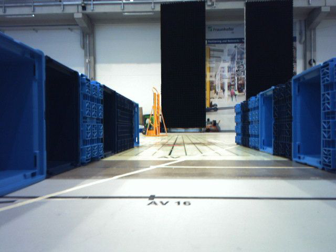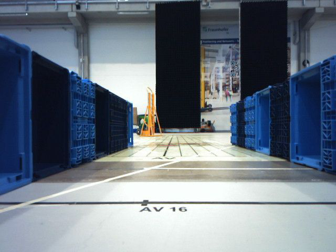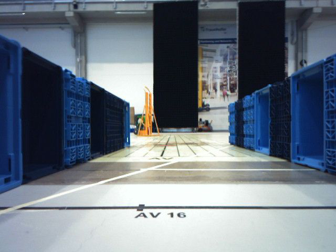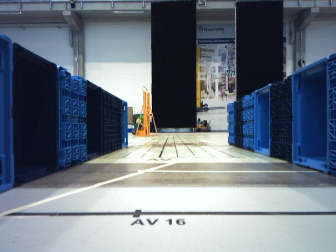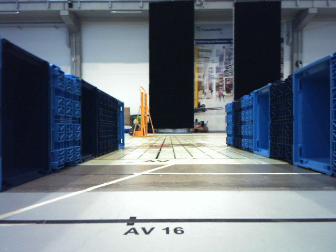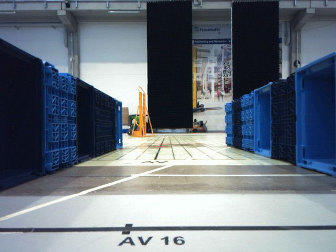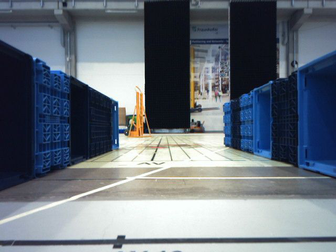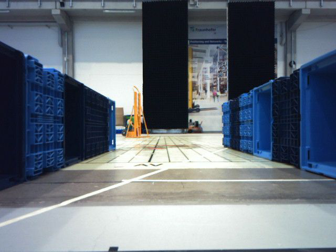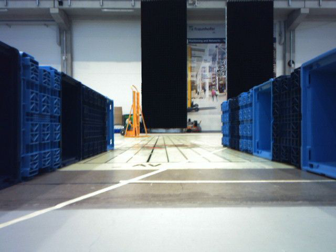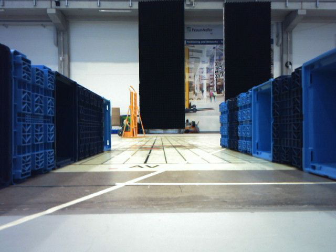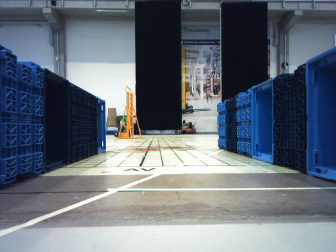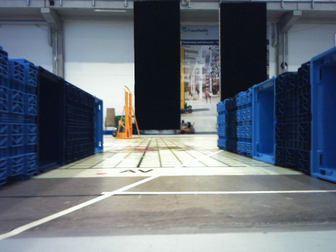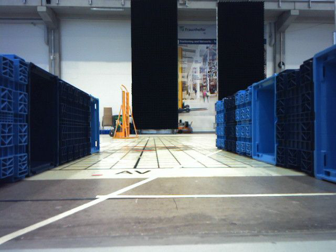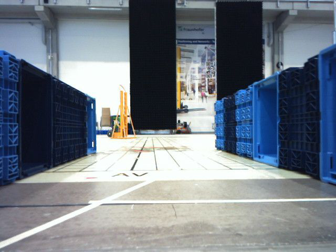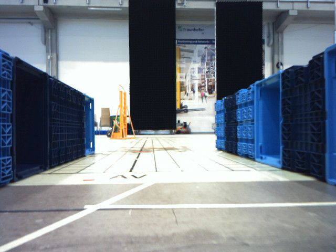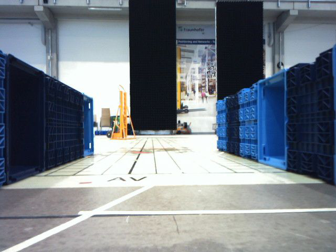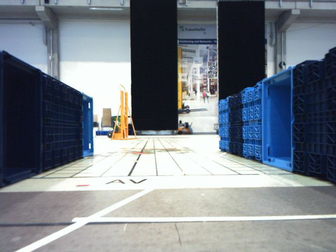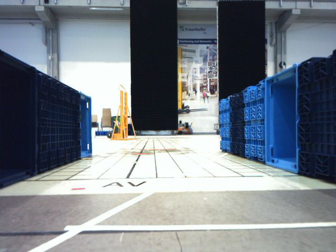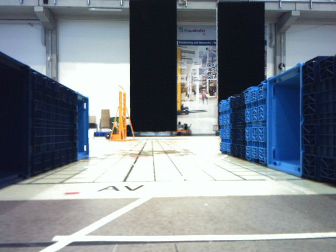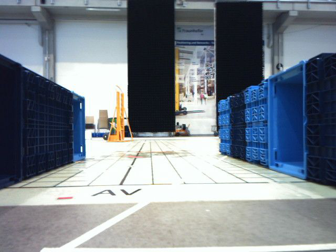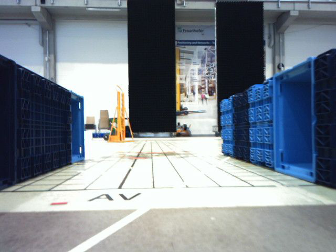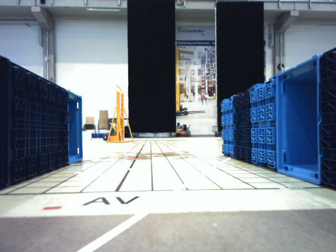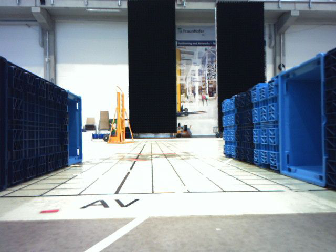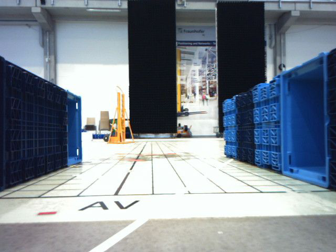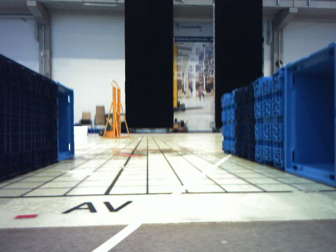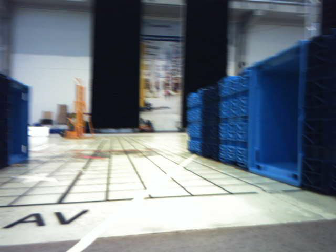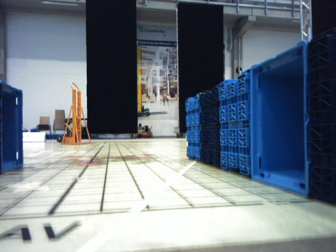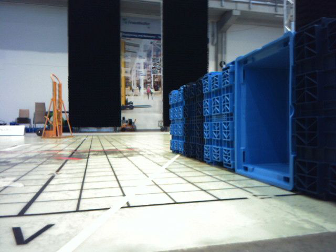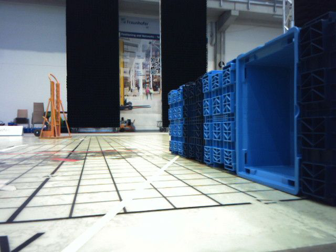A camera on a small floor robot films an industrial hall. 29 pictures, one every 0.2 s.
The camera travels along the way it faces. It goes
forward.
0.0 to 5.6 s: The scene slides to the left, as the camera pans about 15 degrees to its right. It travels forward, about 1.2 m, so what stands in front looms larger.
The film runs forward here.
